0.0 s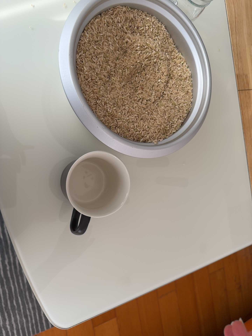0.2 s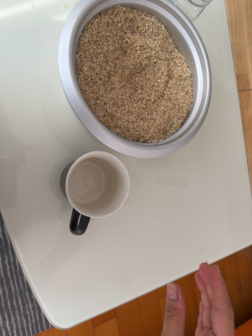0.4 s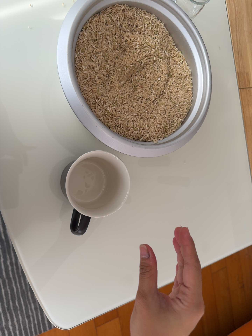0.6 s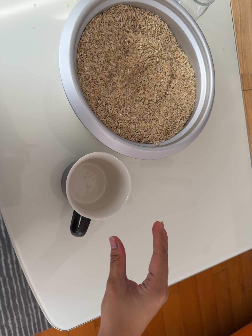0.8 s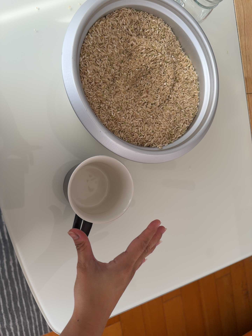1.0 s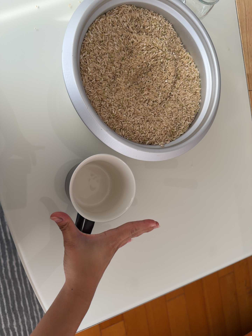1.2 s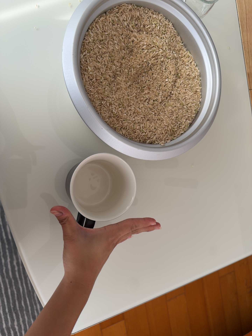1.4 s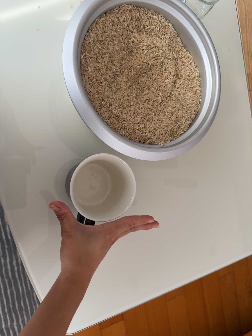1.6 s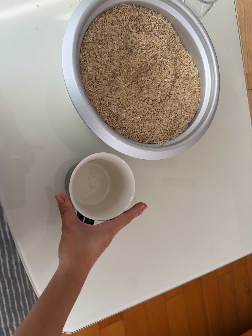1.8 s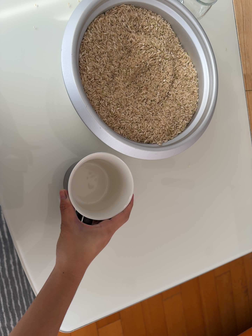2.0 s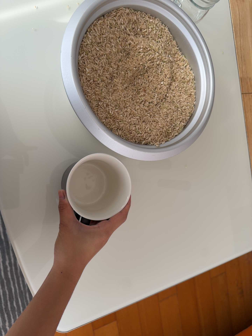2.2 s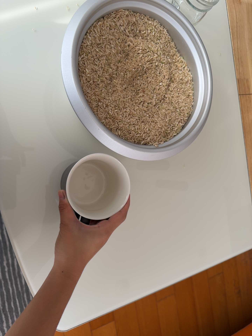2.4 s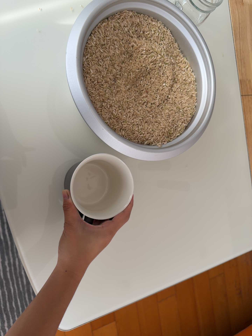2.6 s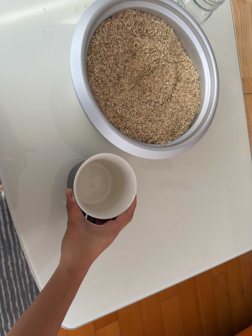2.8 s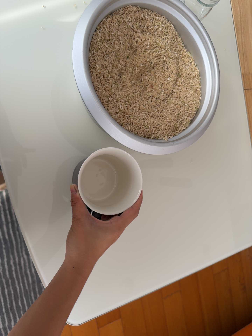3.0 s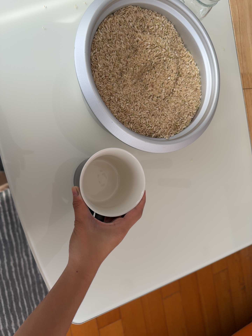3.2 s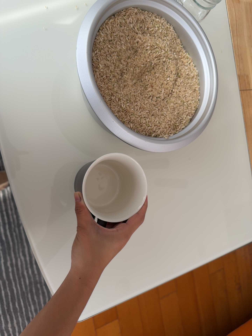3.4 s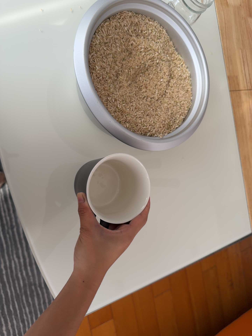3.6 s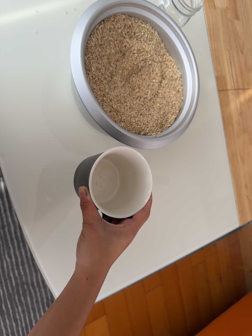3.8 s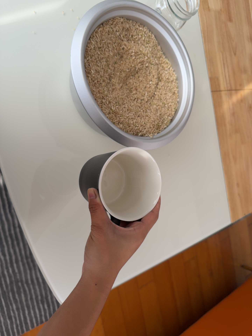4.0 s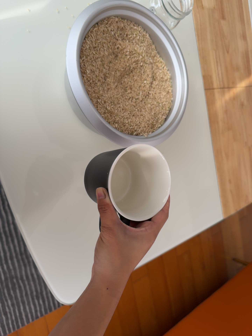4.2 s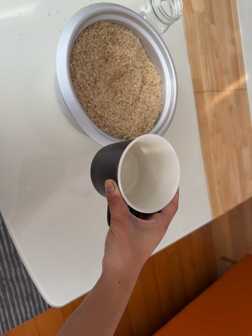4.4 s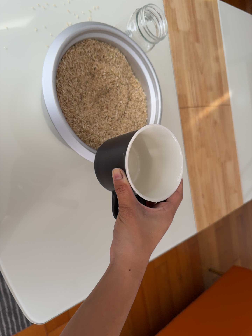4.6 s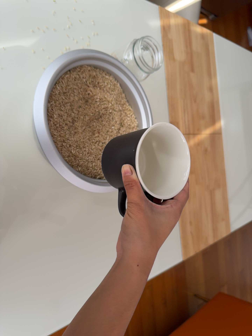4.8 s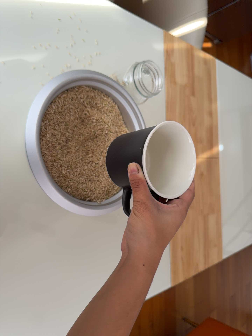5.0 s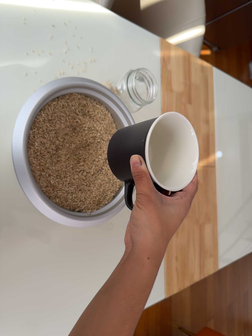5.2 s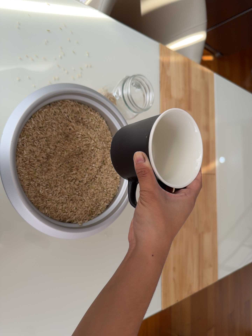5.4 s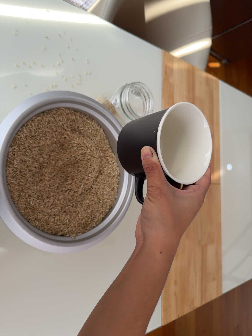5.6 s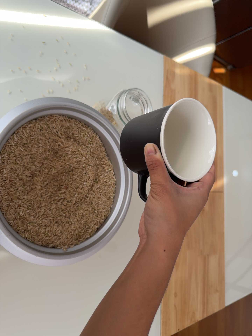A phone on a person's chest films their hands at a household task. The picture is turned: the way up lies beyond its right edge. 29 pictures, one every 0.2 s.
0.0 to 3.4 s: The camera shifts only a little, or ends up much as it began.
3.4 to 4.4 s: The camera pans to its right by about 10 degrees.
4.4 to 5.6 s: The camera travels to its right, forward and toward the top of its view, about 12 cm, so close, fixed things drift to the left. Its aim tips toward the top of its view by about 10 degrees, and the scene shifts downward. It rolls about its line of sight by about 10 degrees, and the scene rotates clockwise.
The film runs backward here.
